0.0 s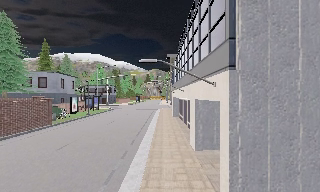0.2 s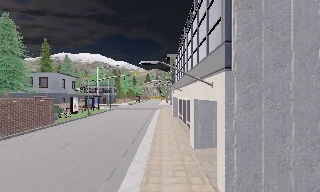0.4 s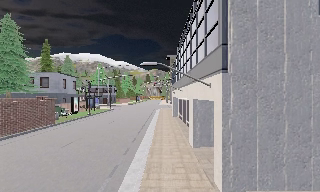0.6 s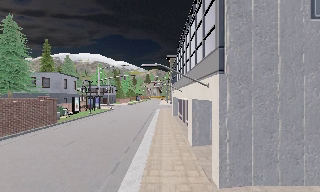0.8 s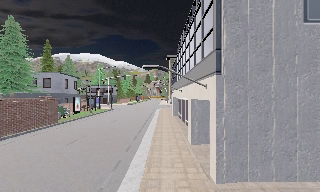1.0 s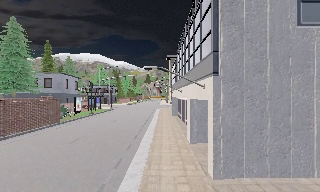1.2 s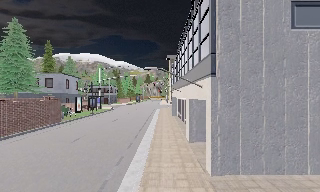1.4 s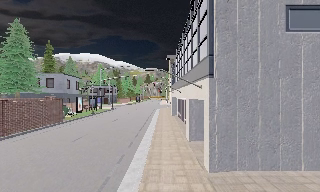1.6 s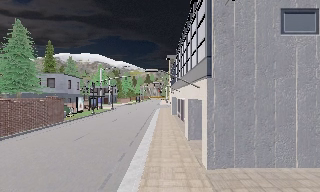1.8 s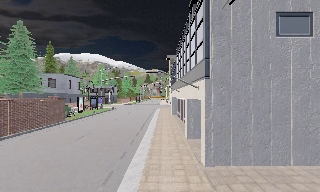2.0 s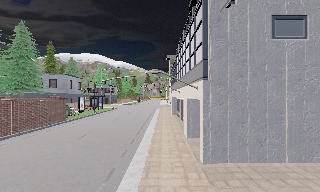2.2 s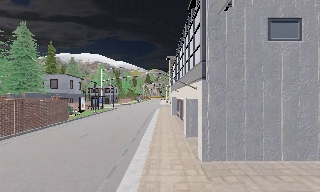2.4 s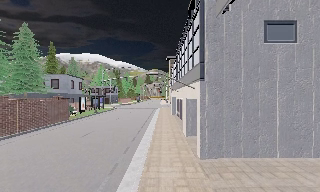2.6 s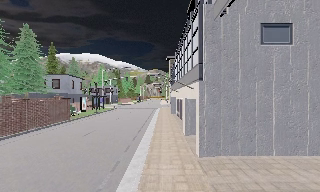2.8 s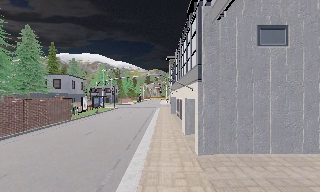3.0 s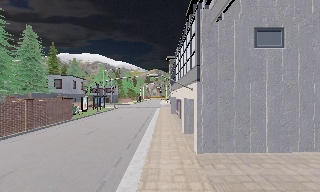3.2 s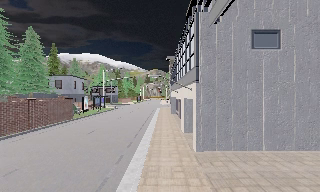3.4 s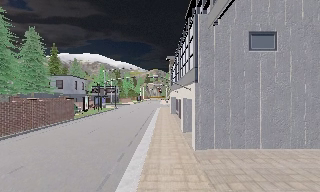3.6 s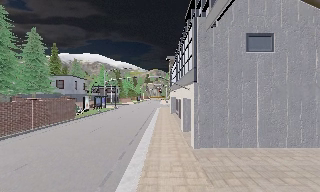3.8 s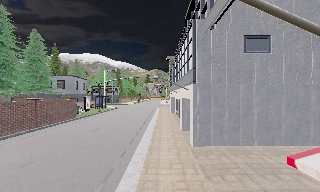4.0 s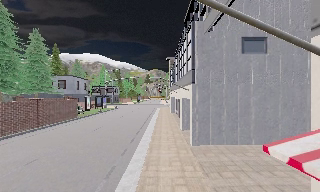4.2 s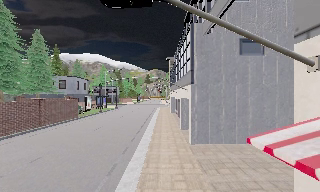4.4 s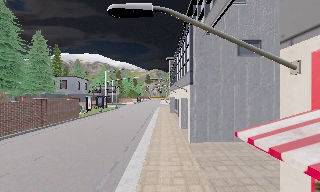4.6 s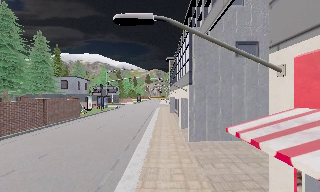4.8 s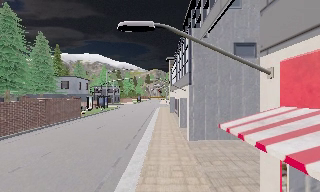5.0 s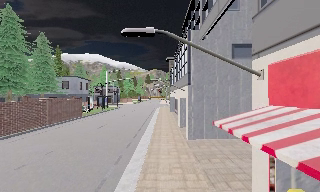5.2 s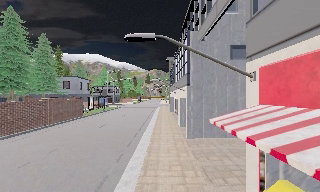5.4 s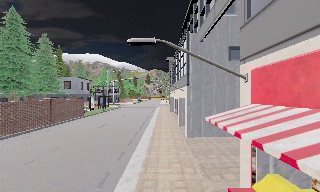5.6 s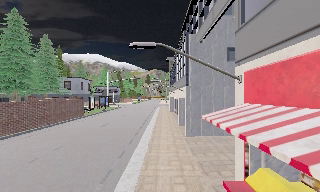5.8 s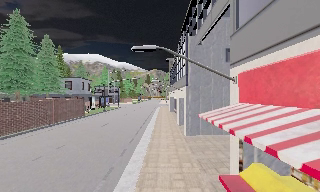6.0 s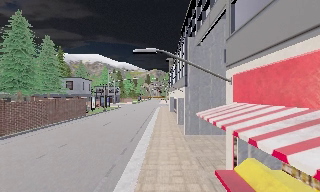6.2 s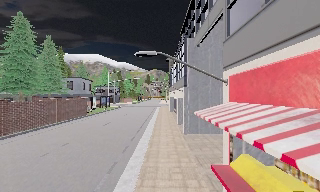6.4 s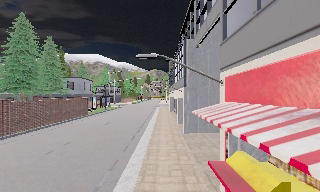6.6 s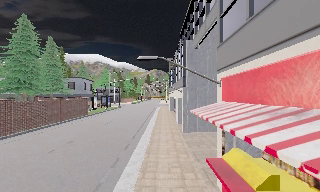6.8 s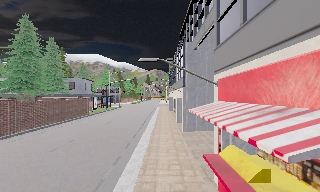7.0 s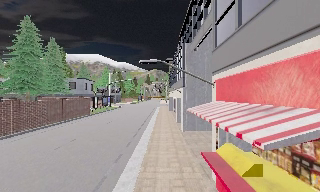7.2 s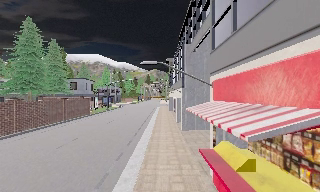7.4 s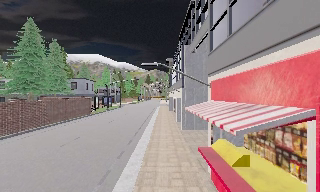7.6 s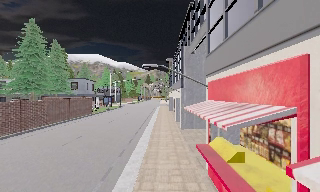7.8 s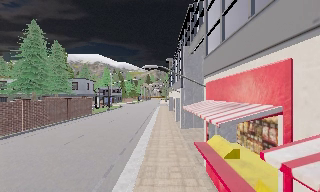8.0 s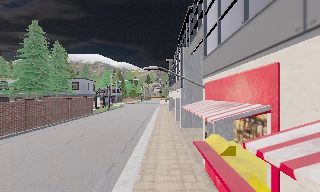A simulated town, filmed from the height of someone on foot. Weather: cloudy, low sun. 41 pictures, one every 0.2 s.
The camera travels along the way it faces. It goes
backward.
0.0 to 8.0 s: The camera travels backward, about 9 m, so what stands in front gets smaller.
The film runs backward here.
